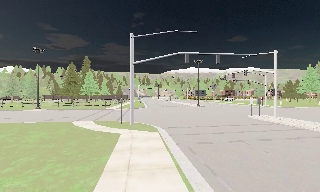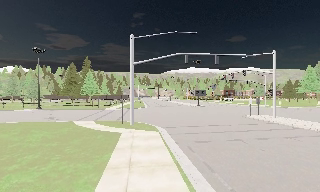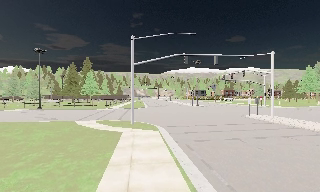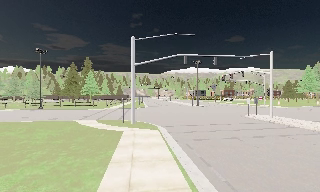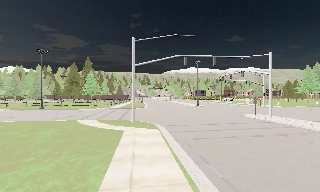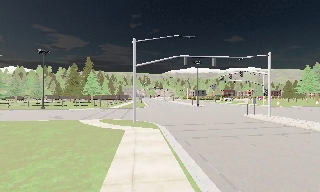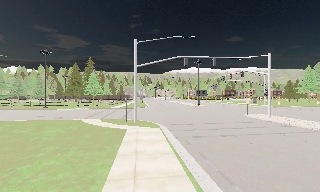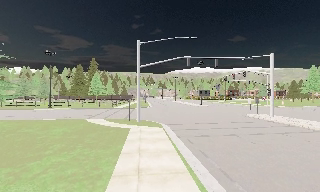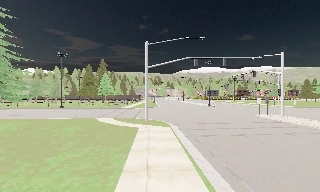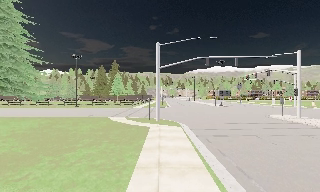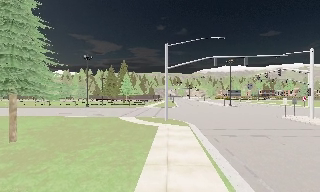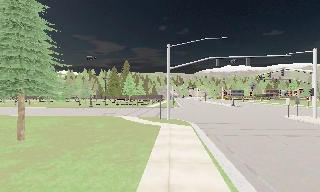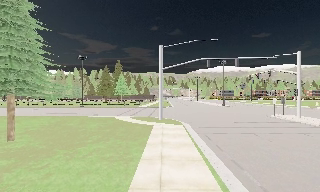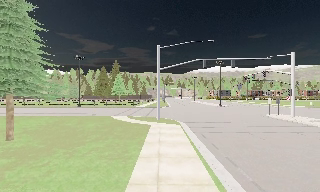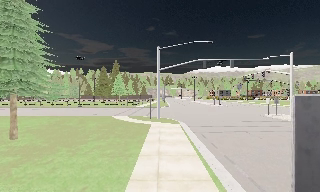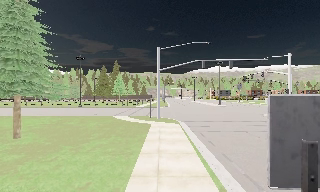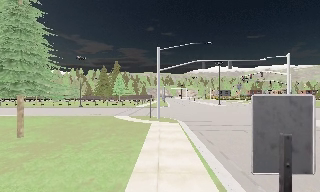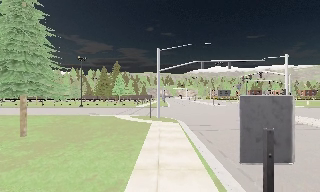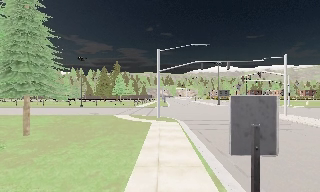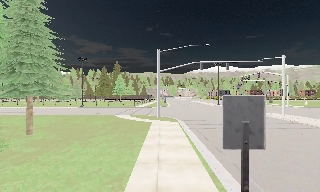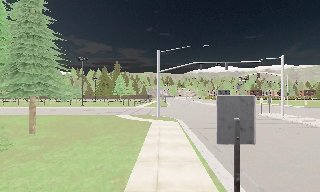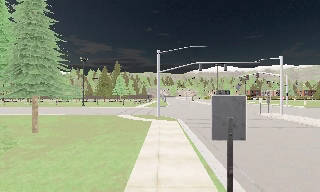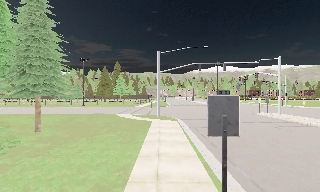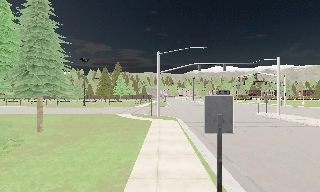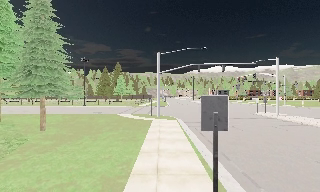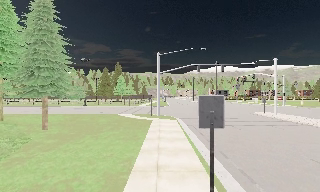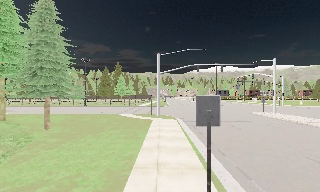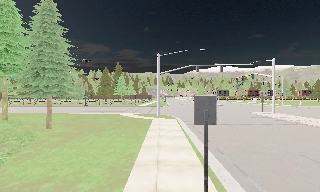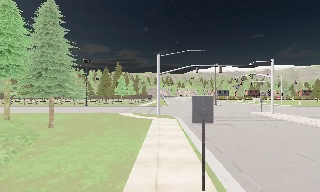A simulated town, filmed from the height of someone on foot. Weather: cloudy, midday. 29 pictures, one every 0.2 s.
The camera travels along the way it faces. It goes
backward.
0.0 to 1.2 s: The camera travels backward, about 1.5 m, so what stands in front gets smaller.
1.2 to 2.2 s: The camera pans to its left, which is counterclockwise from overhead, by about 10 degrees. It travels backward, about 1 m, so what stands in front gets smaller.
2.2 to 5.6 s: The camera travels backward, about 4 m, so what stands in front gets smaller.
The film runs backward here.
